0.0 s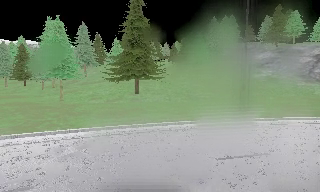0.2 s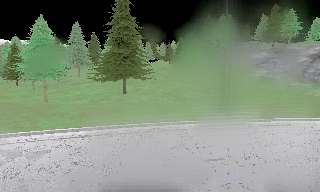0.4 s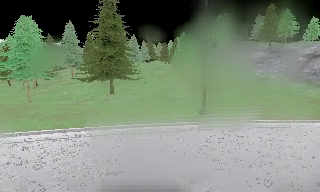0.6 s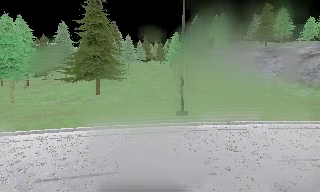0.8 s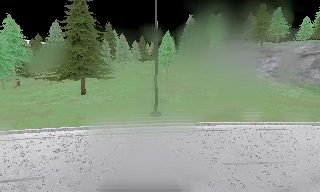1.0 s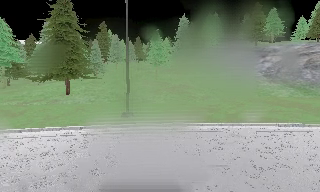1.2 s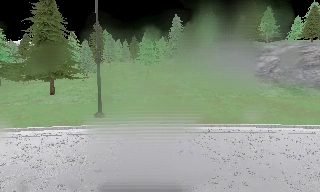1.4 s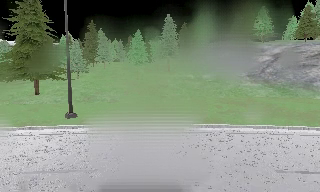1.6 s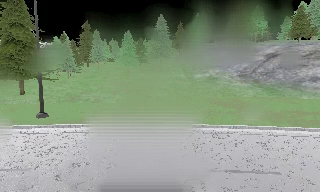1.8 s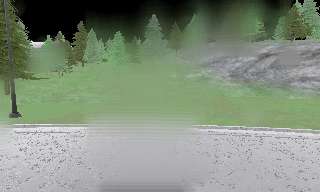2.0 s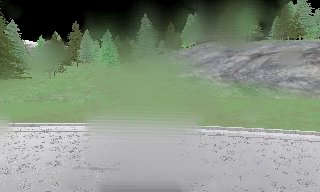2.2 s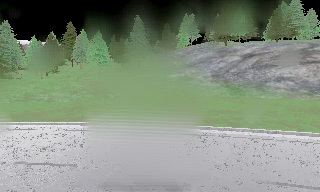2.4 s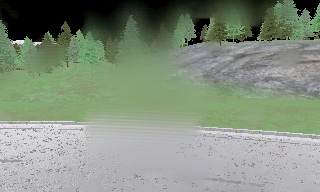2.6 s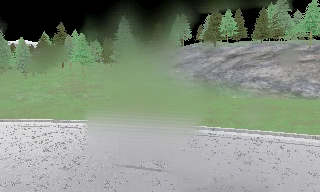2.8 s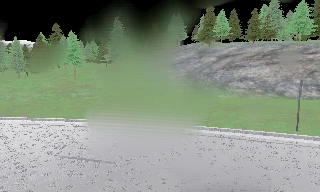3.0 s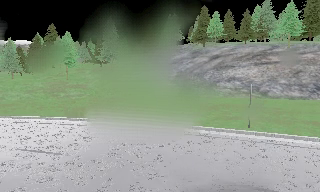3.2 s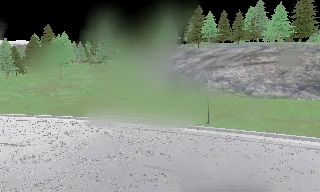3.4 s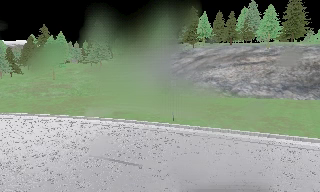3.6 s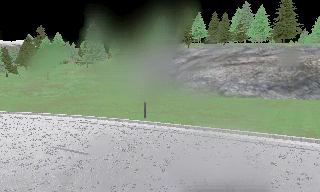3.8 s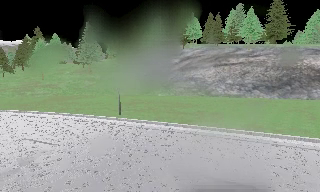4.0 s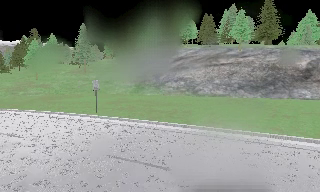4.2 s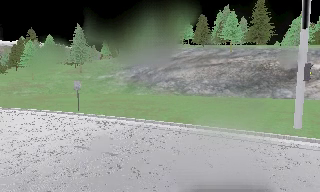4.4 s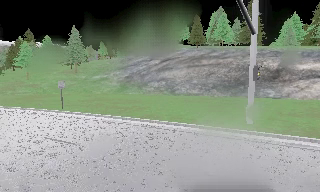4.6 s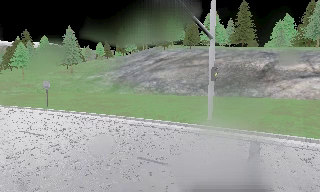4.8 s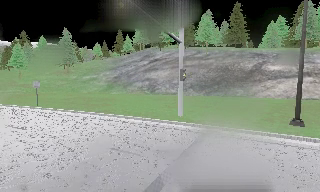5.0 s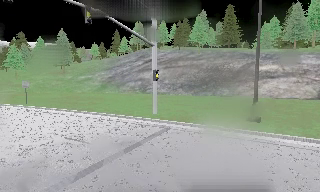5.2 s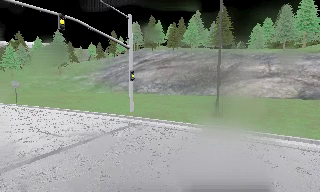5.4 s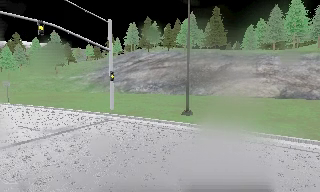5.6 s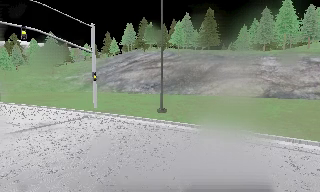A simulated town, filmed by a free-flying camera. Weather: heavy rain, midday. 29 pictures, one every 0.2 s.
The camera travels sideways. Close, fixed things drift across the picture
to the left.
0.0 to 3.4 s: The camera travels to its right, about 35 m, so close, fixed things drift to the left.
3.4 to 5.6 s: The camera travels to its right and backward, about 25 m, so close, fixed things drift to the left.
The film runs backward here.
